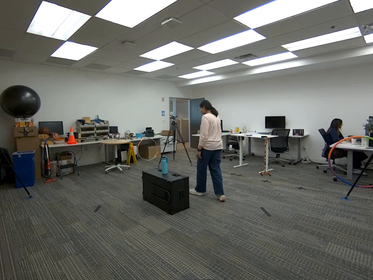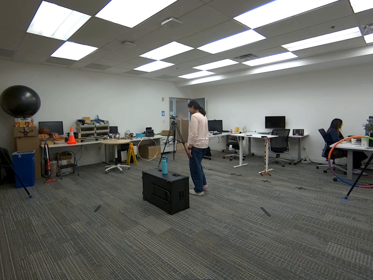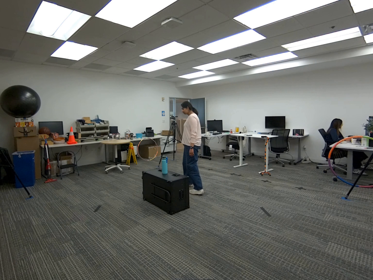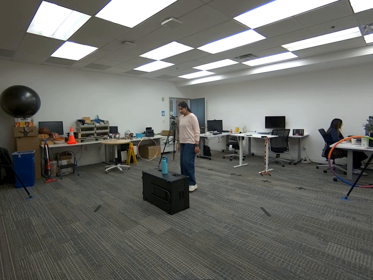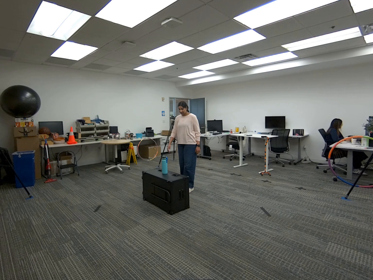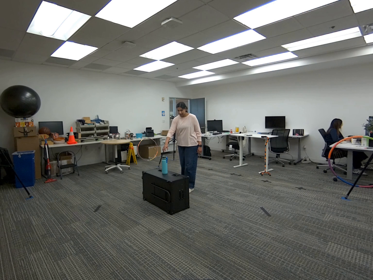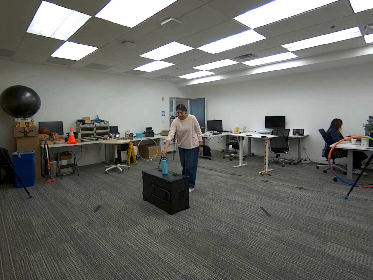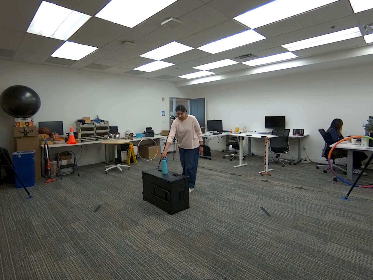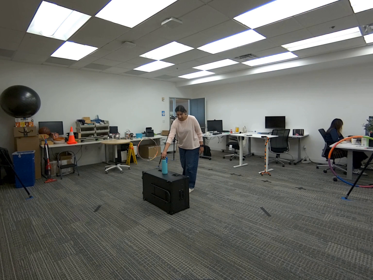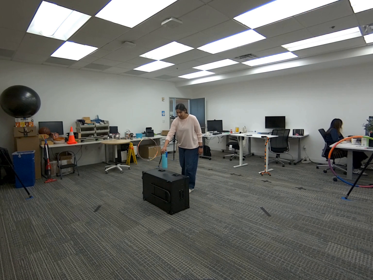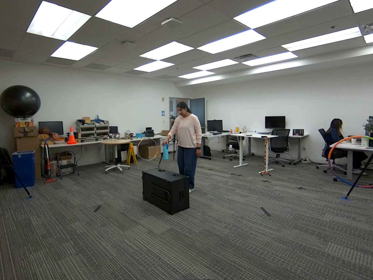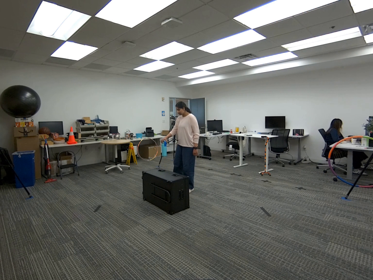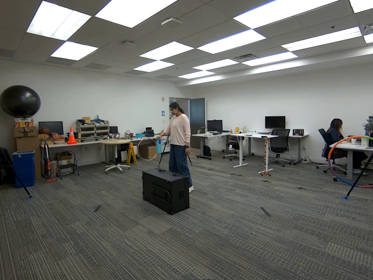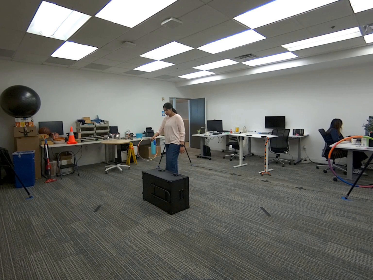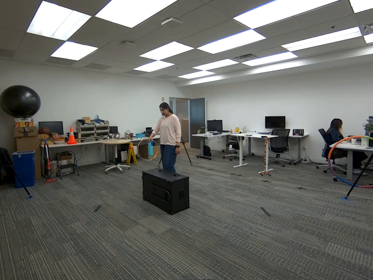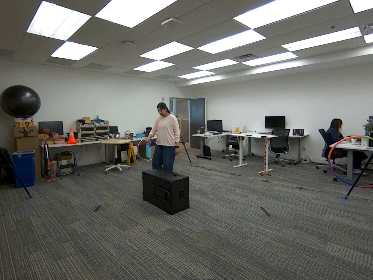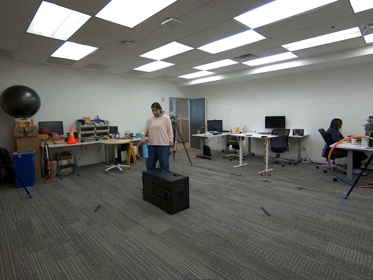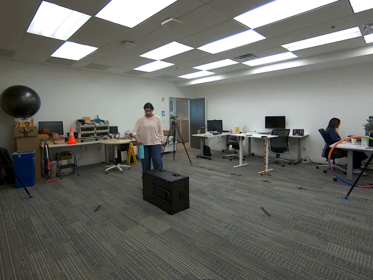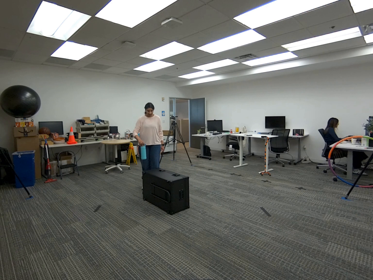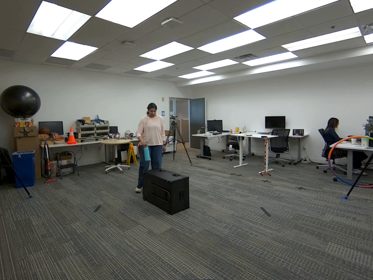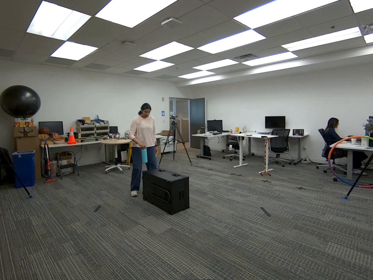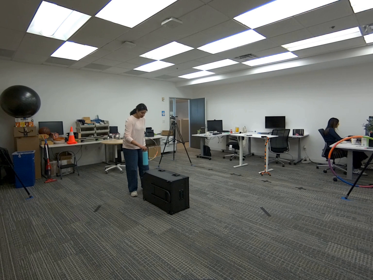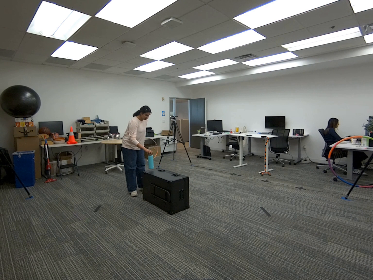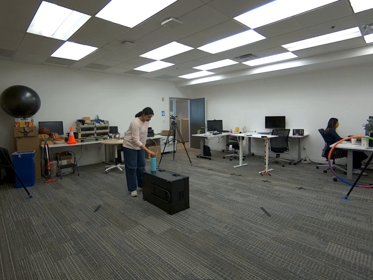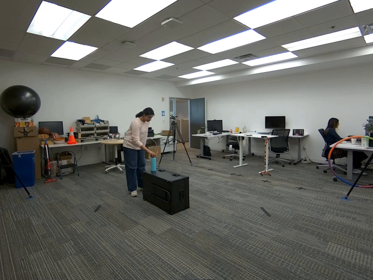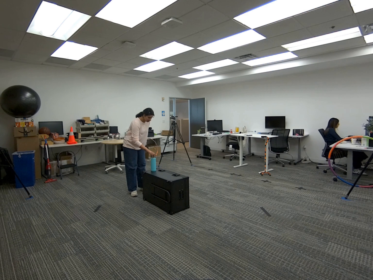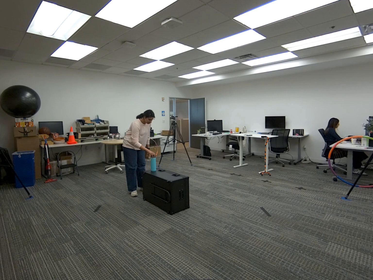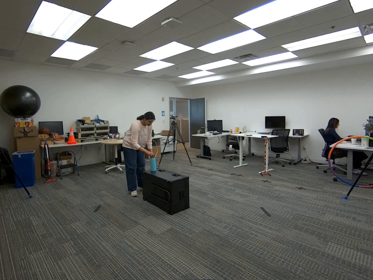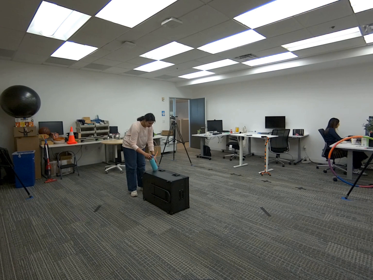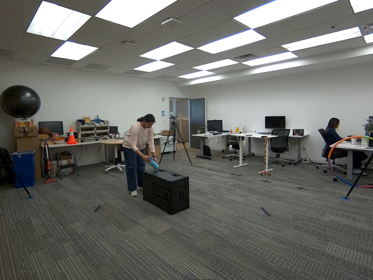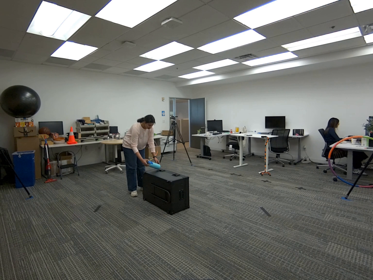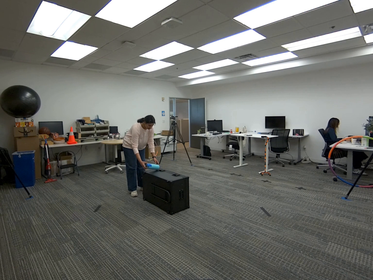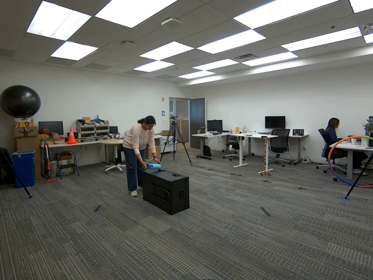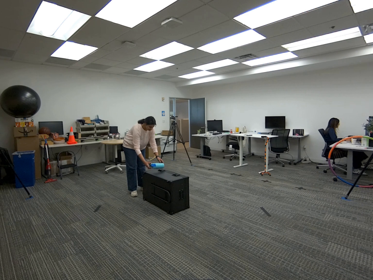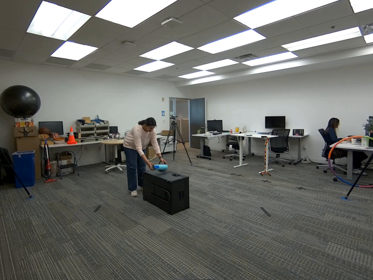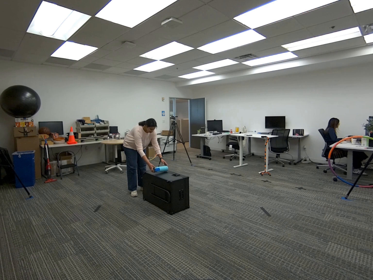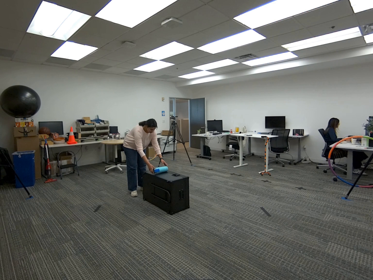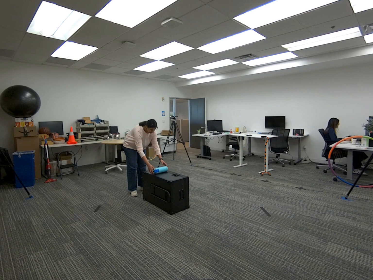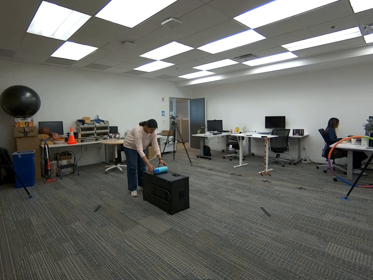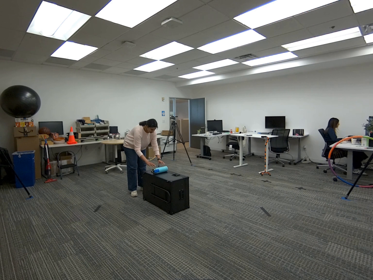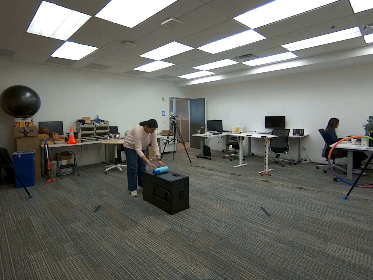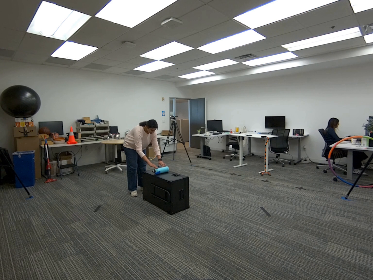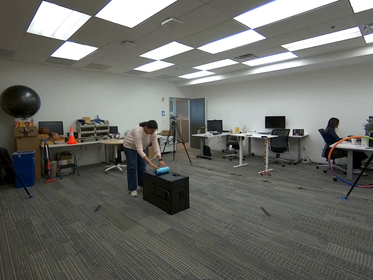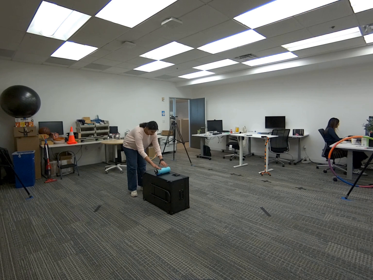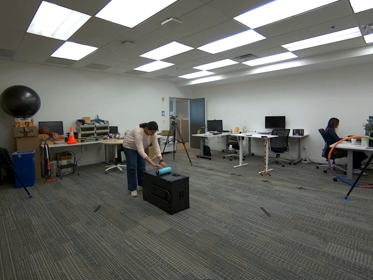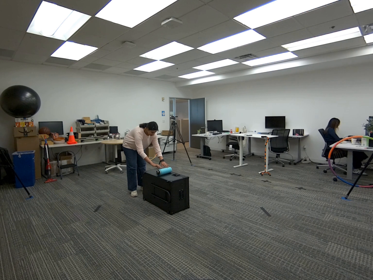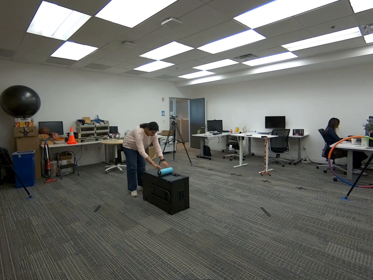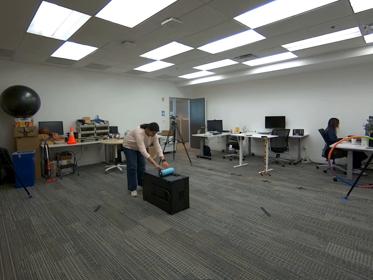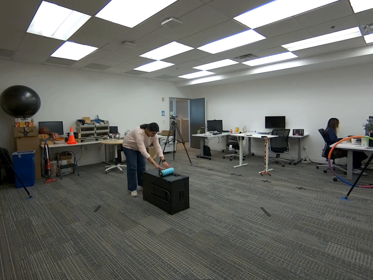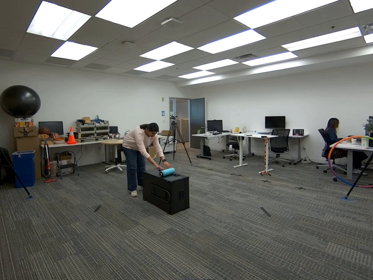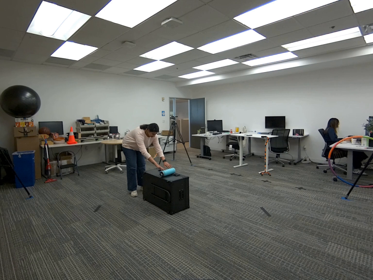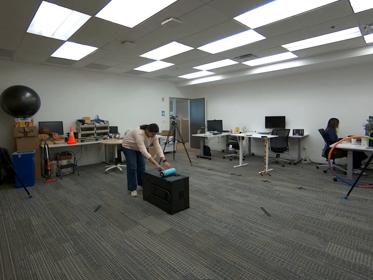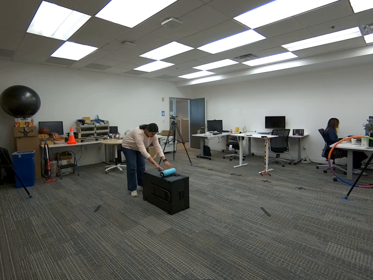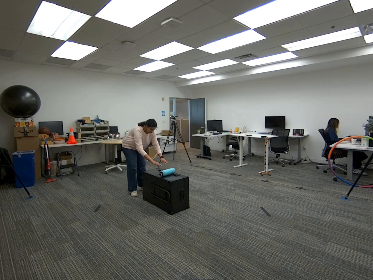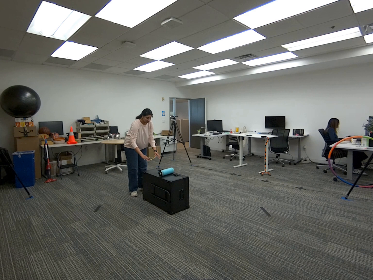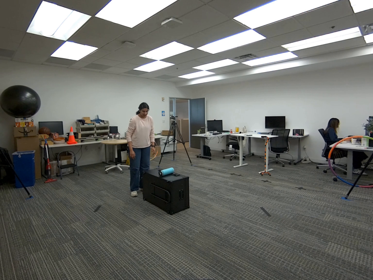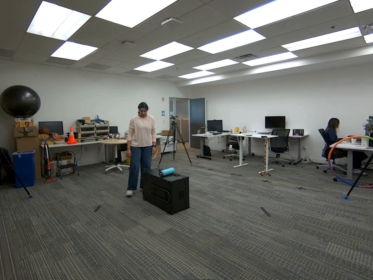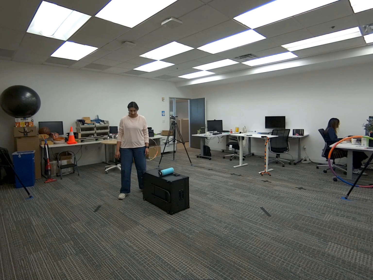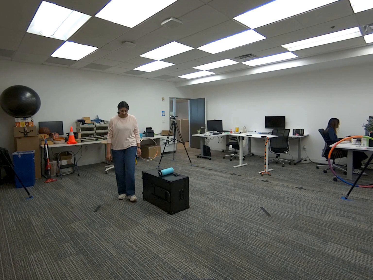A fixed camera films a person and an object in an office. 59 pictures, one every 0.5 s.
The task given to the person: Walk to the cyan water bottle on the G1 box. Pick it up with your right hand and place it on its side. Then use both hands to gently push it so it rolls across the box.
